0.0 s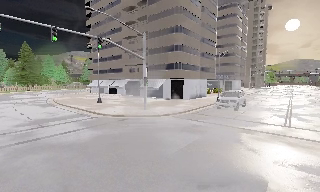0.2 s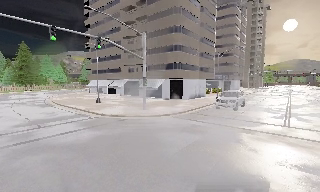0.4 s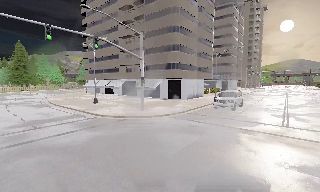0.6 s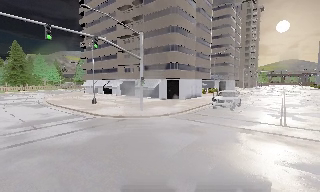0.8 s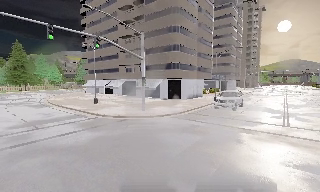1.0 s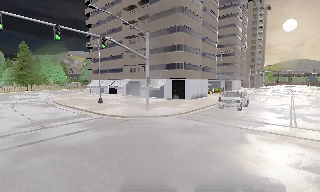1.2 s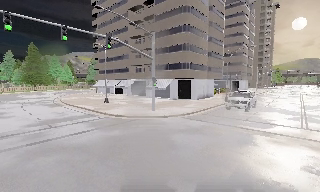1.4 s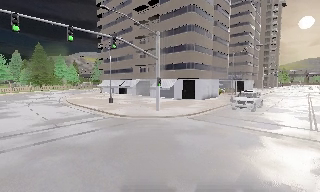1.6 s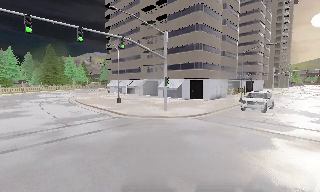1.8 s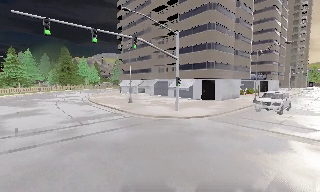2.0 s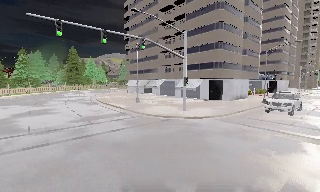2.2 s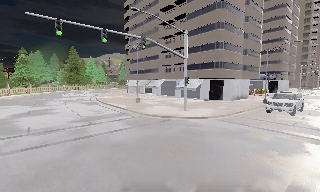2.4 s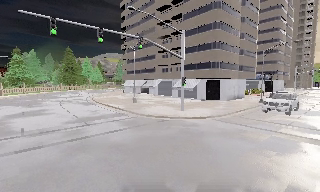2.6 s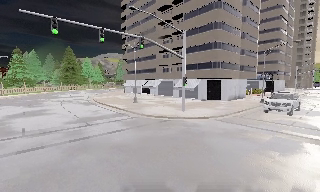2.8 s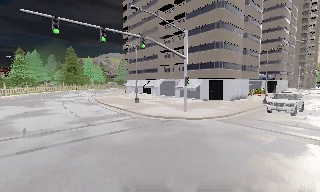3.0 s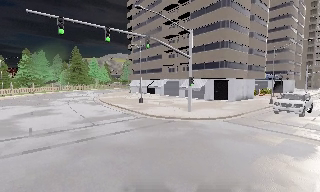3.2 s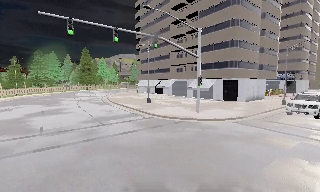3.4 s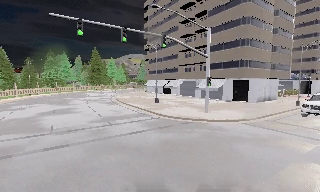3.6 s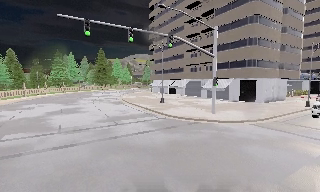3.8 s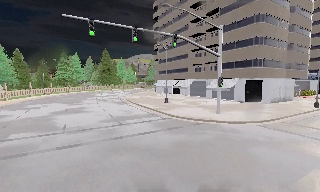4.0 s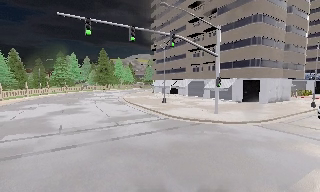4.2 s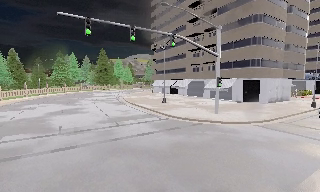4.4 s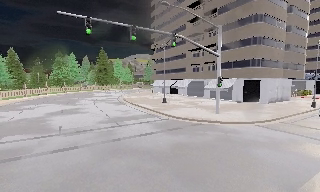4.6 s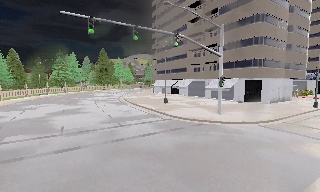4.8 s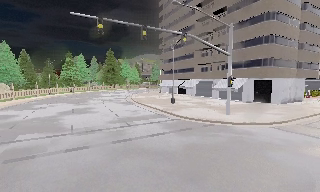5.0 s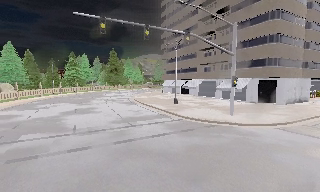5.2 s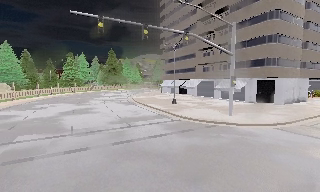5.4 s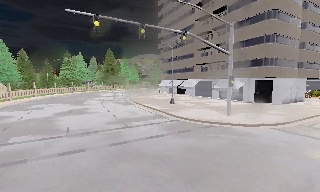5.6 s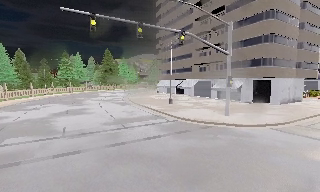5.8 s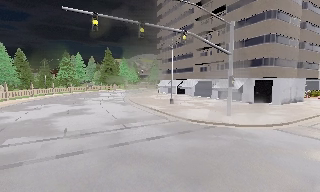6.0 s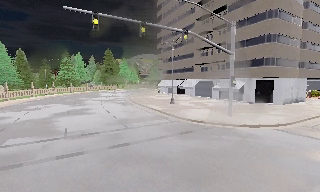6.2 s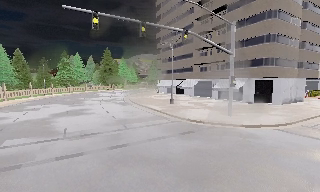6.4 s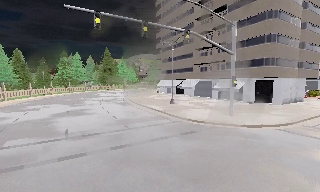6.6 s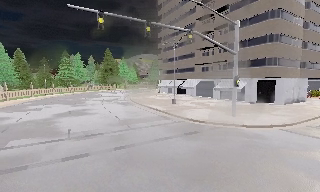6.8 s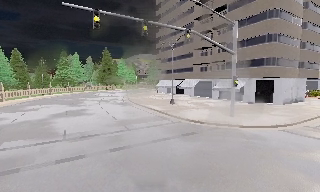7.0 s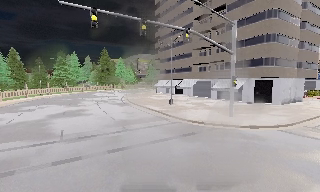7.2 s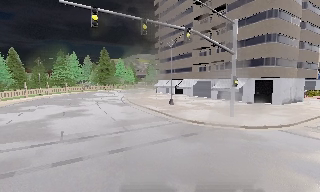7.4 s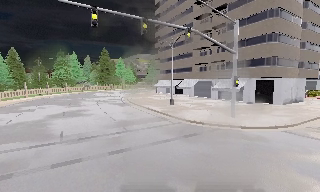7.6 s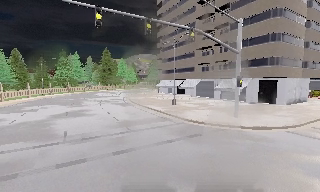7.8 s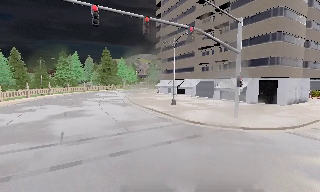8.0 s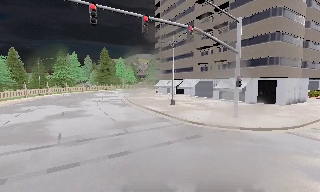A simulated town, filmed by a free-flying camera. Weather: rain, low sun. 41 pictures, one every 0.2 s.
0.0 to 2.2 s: The camera pans to its left, which is counterclockwise from overhead, by about 10 degrees. It travels to its left, about 1 m, so close, fixed things drift to the right.
2.2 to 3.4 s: The camera travels forward, about 0.5 m, so what stands in front looms larger.
3.4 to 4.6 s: The camera shifts only a little, or ends up much as it began.
4.6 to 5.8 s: The camera travels forward, about 0.5 m, so what stands in front looms larger.
5.8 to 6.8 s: The camera shifts only a little, or ends up much as it began.
6.8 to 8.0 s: The camera travels forward, about 0.5 m, so what stands in front looms larger.
The film runs forward here.
